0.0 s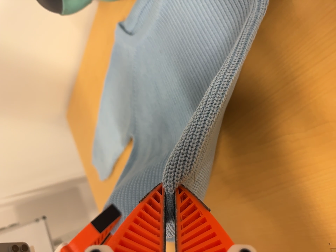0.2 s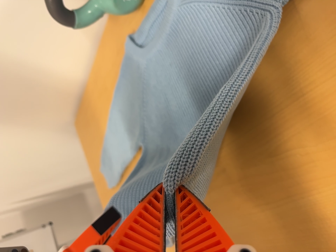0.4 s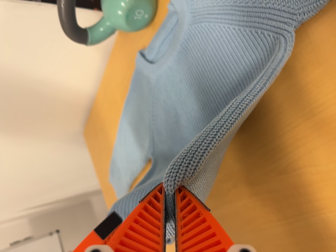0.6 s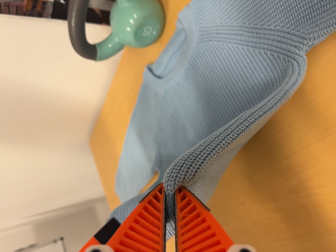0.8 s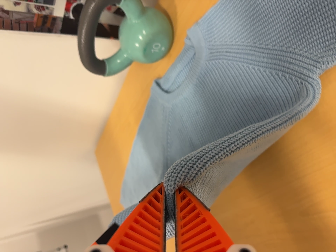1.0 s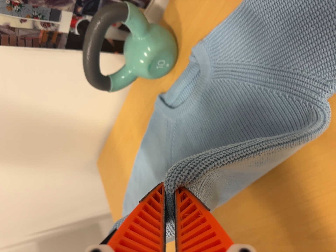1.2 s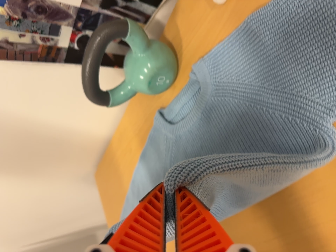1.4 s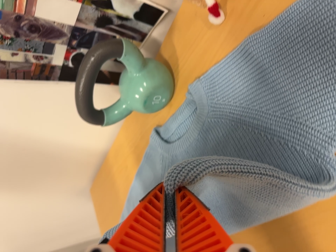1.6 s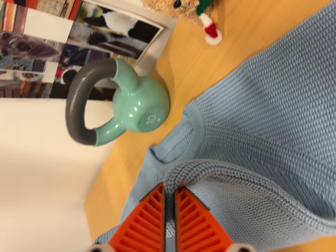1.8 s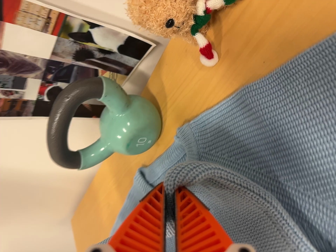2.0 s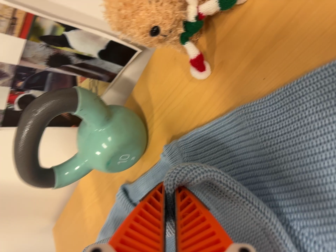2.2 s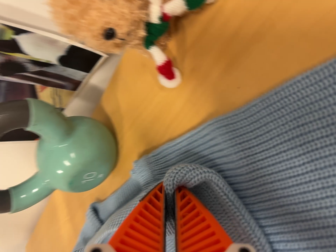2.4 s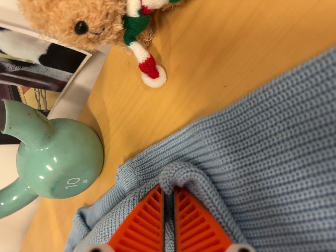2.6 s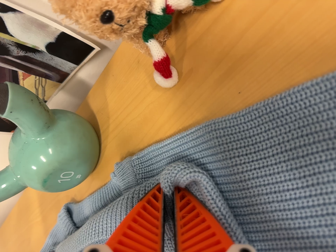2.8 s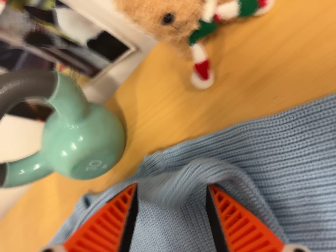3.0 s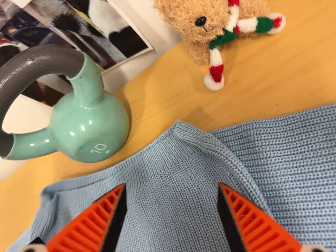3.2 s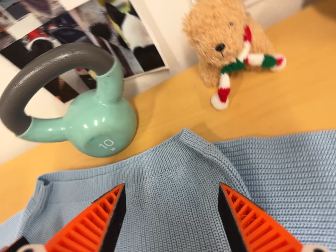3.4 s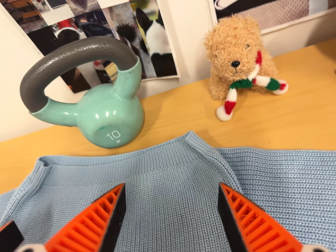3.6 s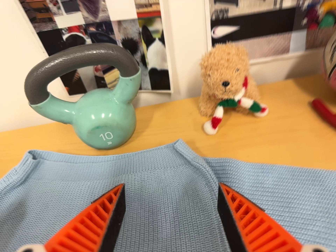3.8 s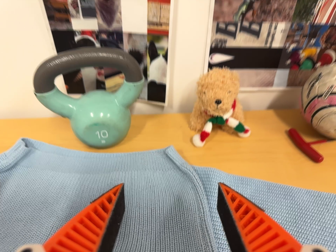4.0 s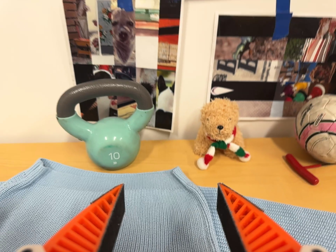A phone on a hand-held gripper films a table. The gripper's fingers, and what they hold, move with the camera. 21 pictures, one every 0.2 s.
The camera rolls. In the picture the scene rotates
clockwise.
The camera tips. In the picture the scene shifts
downward.
0.0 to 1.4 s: The camera travels toward the top of its view, about 12 cm, so close, fixed things drift downward. Its aim tips toward the top of its view by about 10 degrees, and the scene shifts downward.
1.4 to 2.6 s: The scene slides to the left, as the camera pans about 10 degrees to its right. It travels forward and toward the top of its view, about 16 cm, so what stands in front looms larger.
2.6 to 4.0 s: The camera pans to its right by about 20 degrees. It travels backward, to its left and toward the bottom of its view, about 30 cm. Its aim tips toward the top of its view by about 35 degrees. It rolls about its line of sight by about 50 degrees, and the scene rotates clockwise.
The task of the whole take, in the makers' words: fold up.
The film runs forward here.
